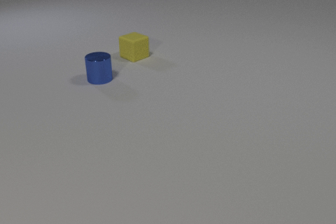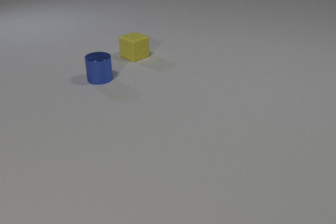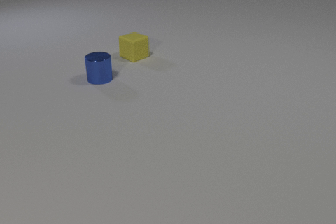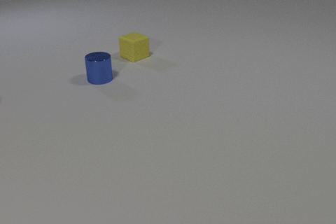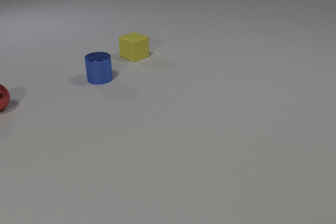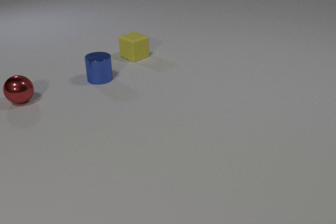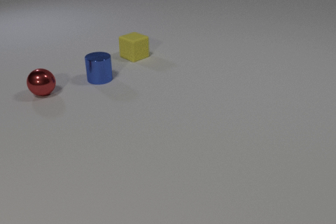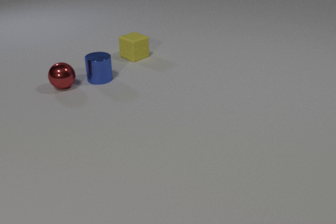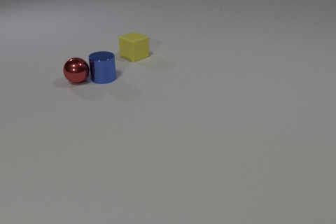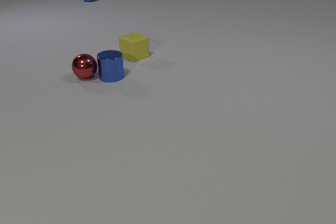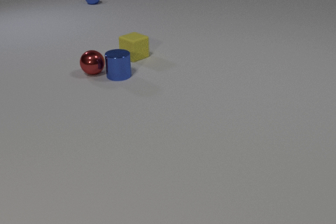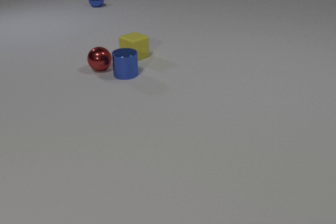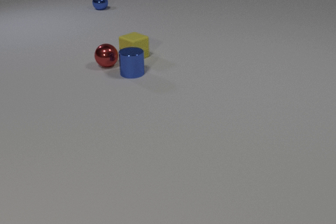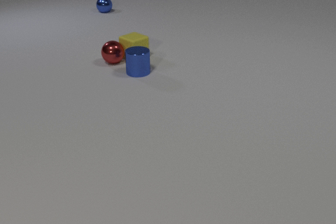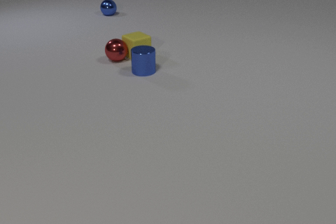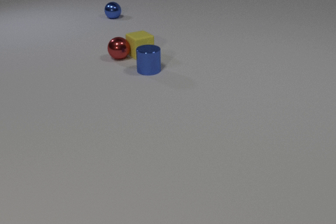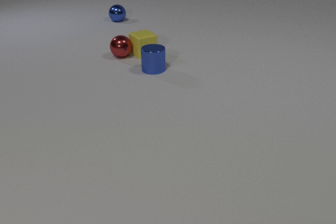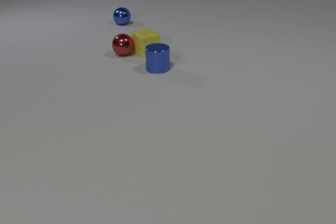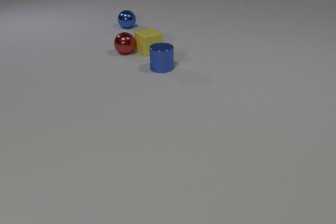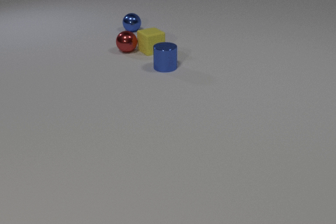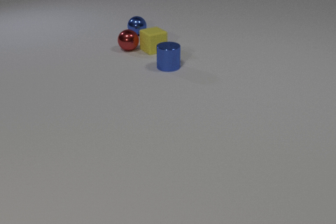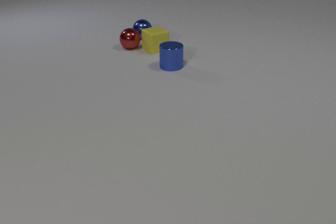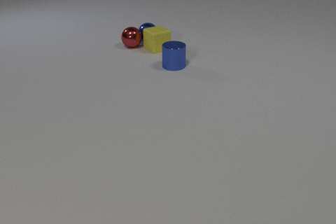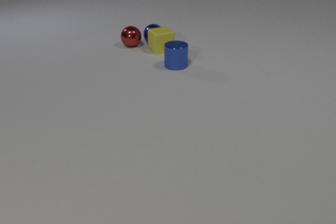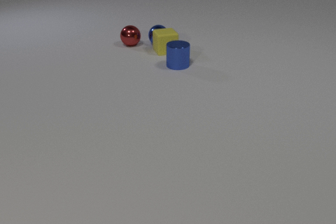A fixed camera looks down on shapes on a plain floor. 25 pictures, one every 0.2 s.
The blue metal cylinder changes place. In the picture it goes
to the right.
The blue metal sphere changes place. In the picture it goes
toward the camera.
0.0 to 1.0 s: The red metal sphere comes in at the left edge, rolls to the right.
1.0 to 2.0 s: The red metal sphere rolls to the right and away from the camera. The blue metal cylinder slides to the right. The blue metal sphere comes in at the top edge, rolls toward the camera. The red metal sphere and the blue metal cylinder collide.
2.0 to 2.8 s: The red metal sphere rolls away from the camera and to the right. The blue metal cylinder slides to the right. The blue metal sphere rolls toward the camera. The red metal sphere and the yellow rubber cube collide.
2.8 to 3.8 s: The red metal sphere rolls away from the camera and to the right. The blue metal cylinder slides to the right and away from the camera. The yellow rubber cube slides to the right and away from the camera. The blue metal sphere rolls toward the camera.
3.8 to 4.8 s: The red metal sphere rolls away from the camera. The blue metal cylinder slides to the right and away from the camera. The yellow rubber cube slides to the right. The blue metal sphere rolls toward the camera and to the right. The red metal sphere and the blue metal sphere collide. The yellow rubber cube and the blue metal sphere collide.
Are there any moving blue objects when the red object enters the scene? no.
How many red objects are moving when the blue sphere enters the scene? 1.
How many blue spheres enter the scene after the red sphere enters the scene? 1.
